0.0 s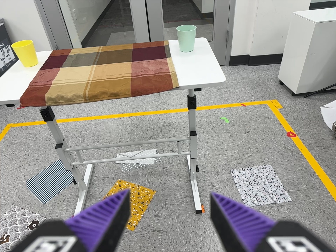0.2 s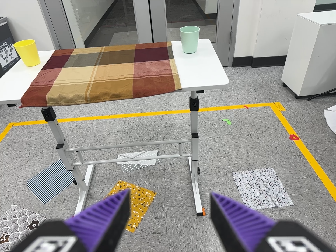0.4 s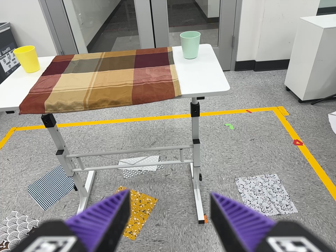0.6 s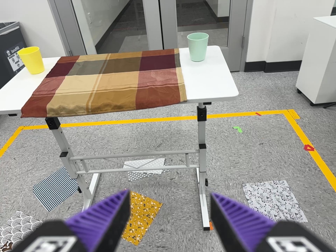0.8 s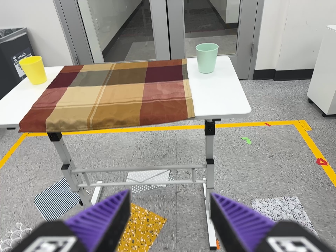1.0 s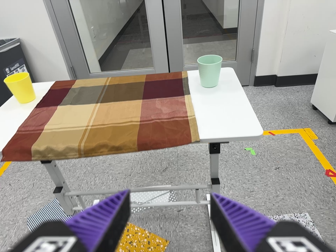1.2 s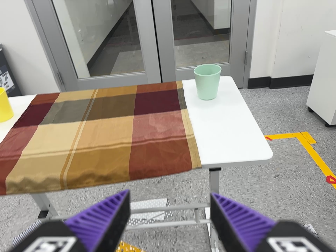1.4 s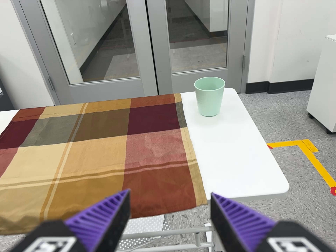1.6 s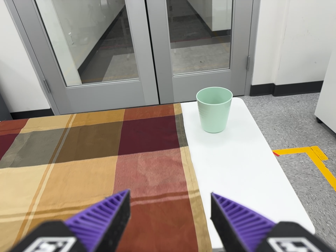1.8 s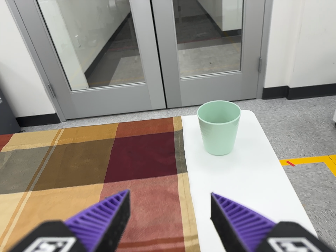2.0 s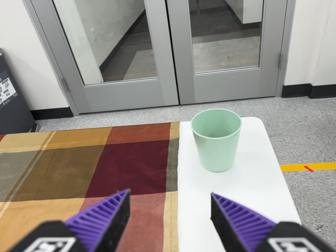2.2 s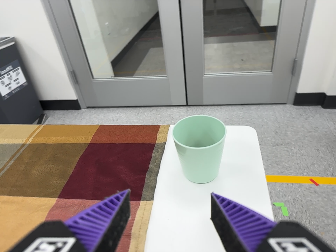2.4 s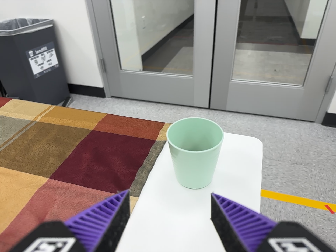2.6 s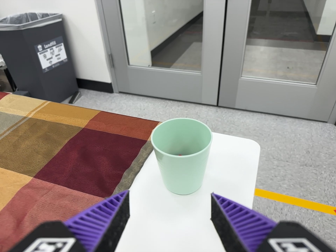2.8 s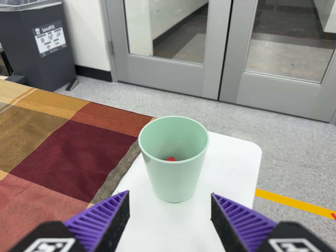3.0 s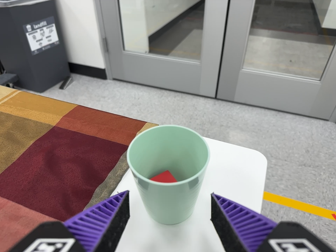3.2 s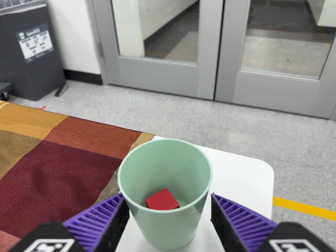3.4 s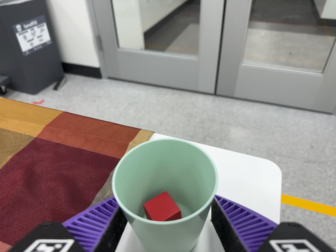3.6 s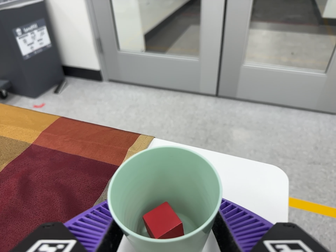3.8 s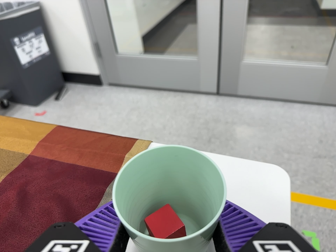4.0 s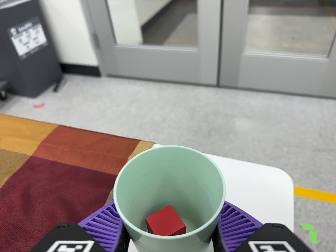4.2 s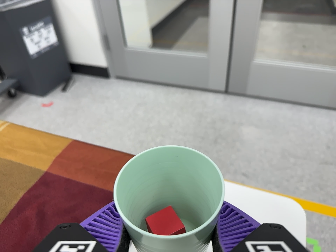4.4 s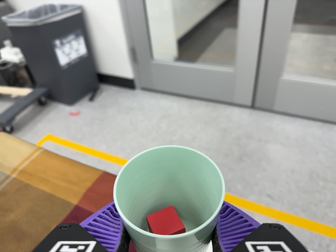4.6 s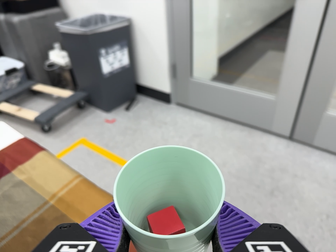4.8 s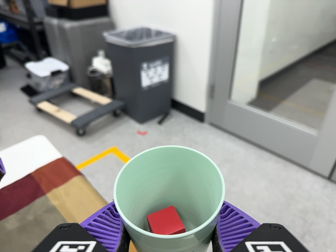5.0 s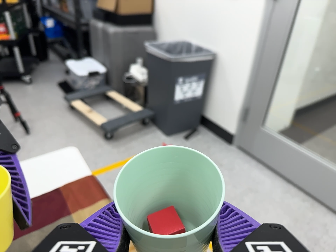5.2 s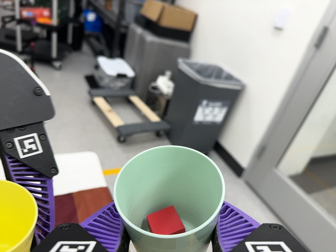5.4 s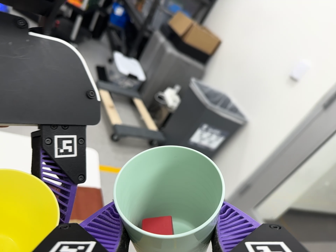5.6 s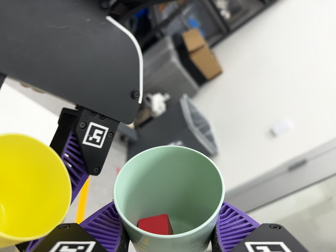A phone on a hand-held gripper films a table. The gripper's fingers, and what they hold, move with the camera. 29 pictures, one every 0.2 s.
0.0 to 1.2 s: The camera travels forward and toward the top of its view, about 30 cm, so what stands in front looms larger.
1.2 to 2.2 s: The camera travels forward, toward the top of its view and to its right, about 38 cm, so what stands in front looms larger.
2.2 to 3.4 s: The camera travels forward and to its right, about 18 cm, so what stands in front looms larger. It rolls about its line of sight by about 10 degrees, and the scene rotates clockwise.
3.4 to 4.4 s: The camera travels toward the top of its view, about 10 cm, so close, fixed things drift downward.
4.4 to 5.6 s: The scene slides to the right, as the camera pans about 10 degrees to its left. It travels toward the top of its view and to its left, about 34 cm, so close, fixed things drift downward. Its aim tips toward the top of its view by about 10 degrees, and the scene shifts downward. It rolls about its line of sight by about 75 degrees, and the scene rotates clockwise.
The film runs forward here.
